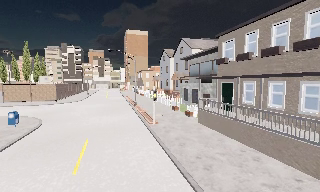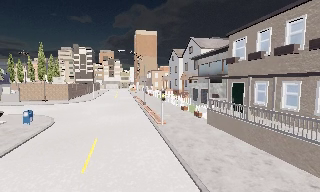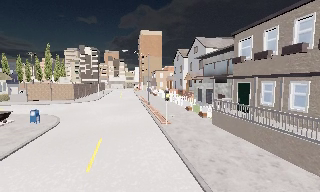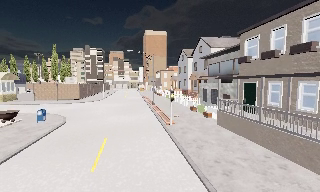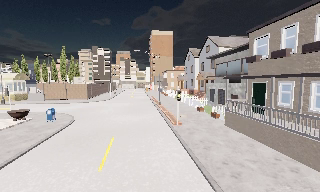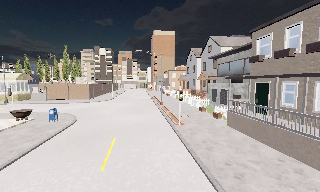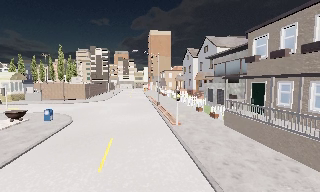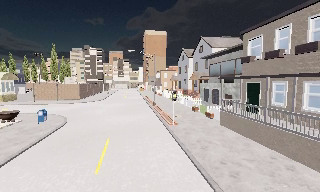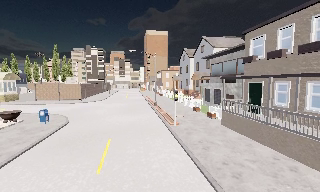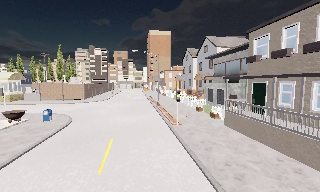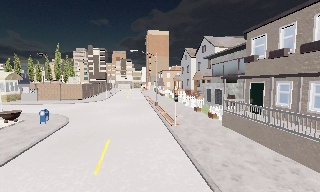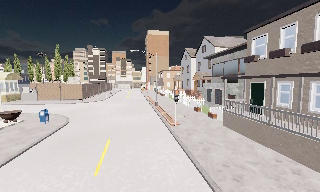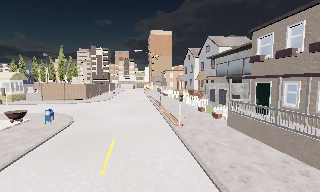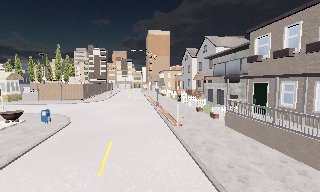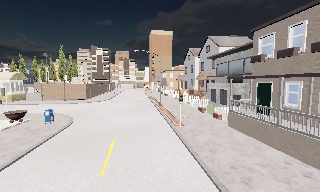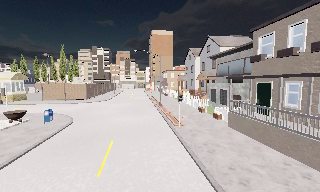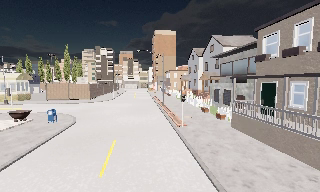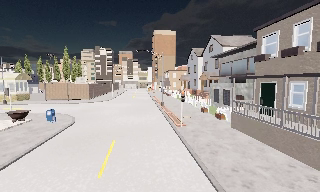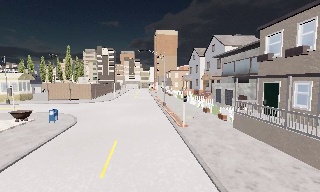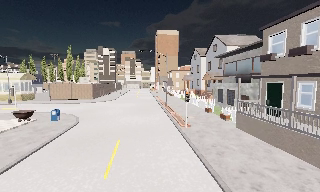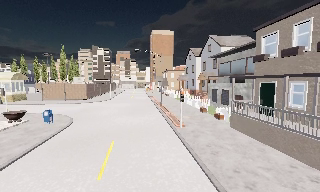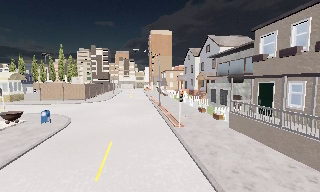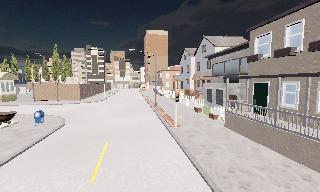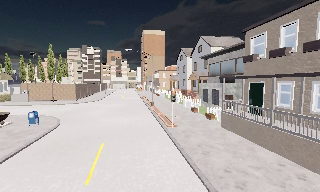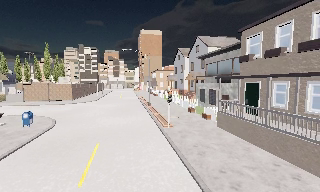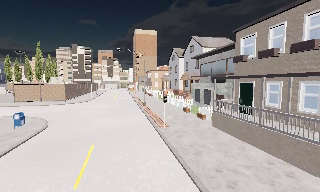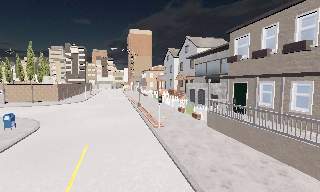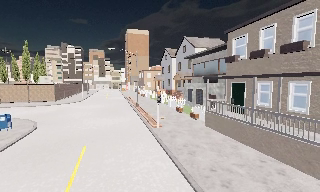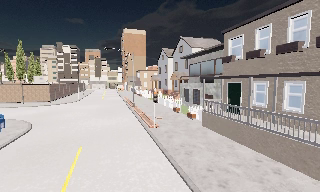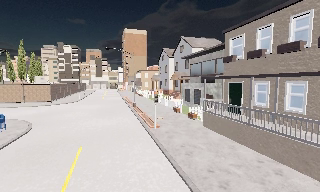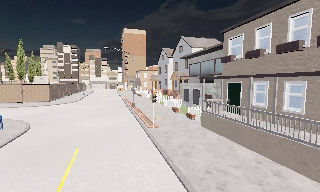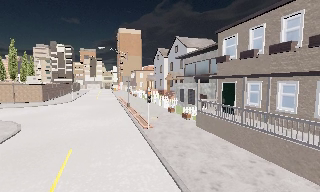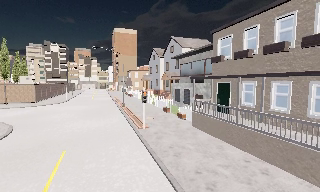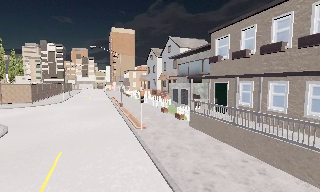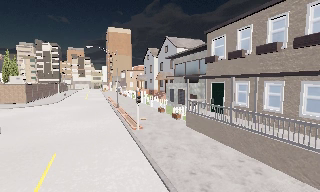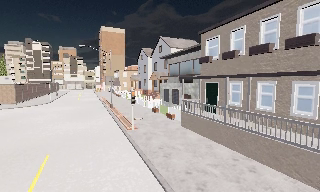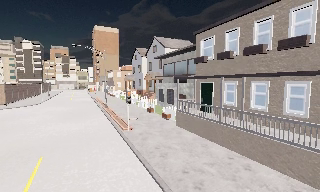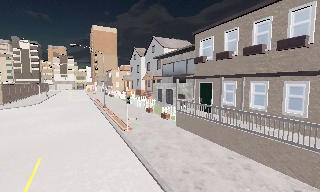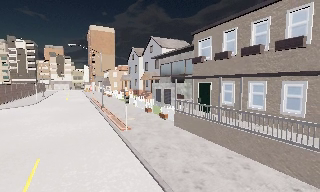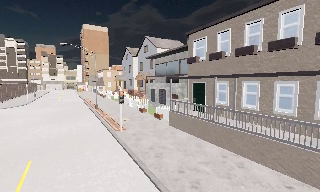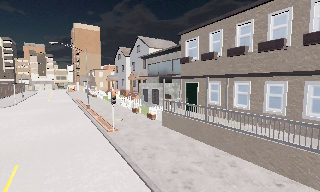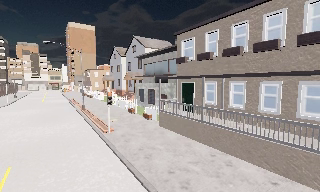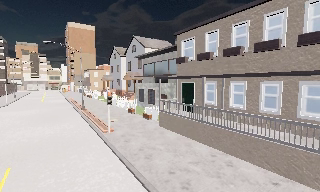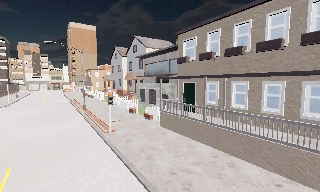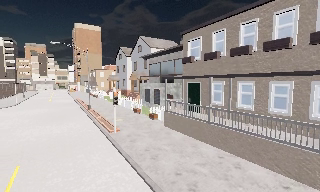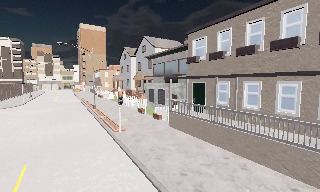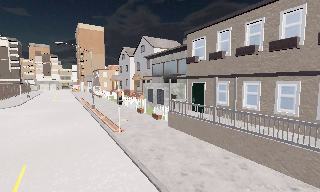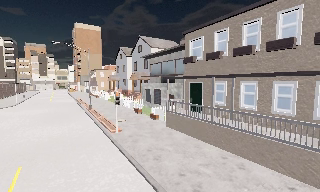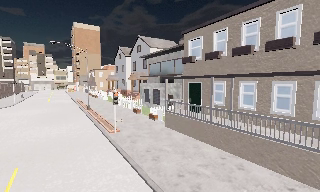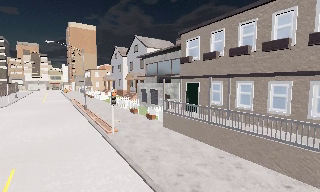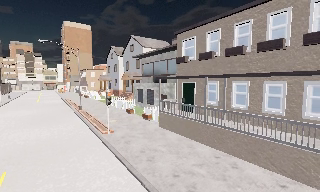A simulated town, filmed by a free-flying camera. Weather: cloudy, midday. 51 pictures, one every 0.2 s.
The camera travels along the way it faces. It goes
forward.
0.0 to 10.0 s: The camera pans to its right, which is clockwise from overhead, by about 20 degrees. It travels forward, about 2 m, so what stands in front looms larger.
The film runs forward here.
